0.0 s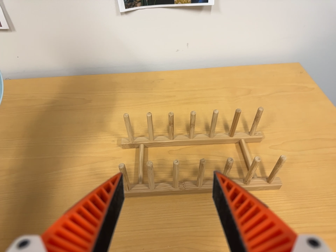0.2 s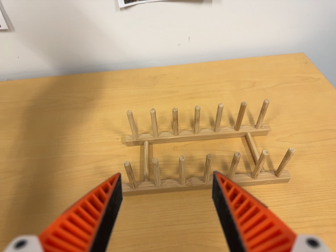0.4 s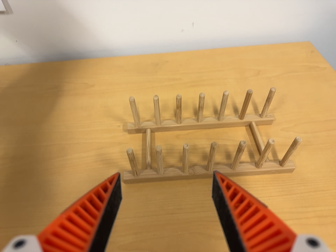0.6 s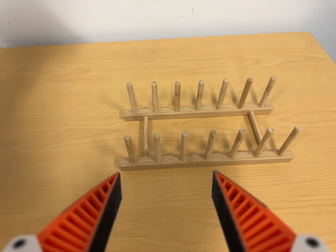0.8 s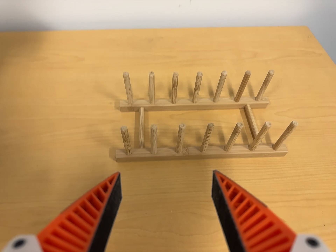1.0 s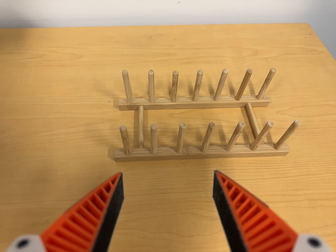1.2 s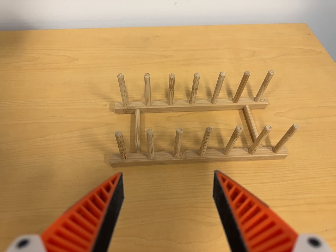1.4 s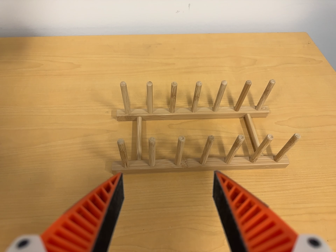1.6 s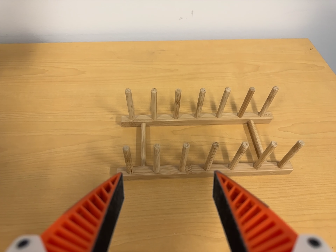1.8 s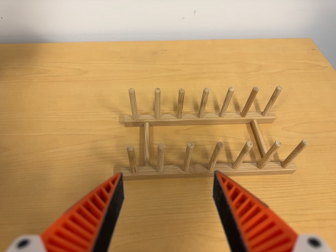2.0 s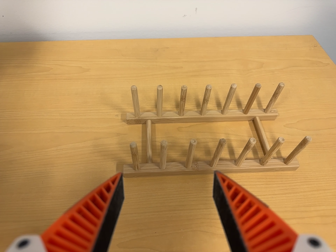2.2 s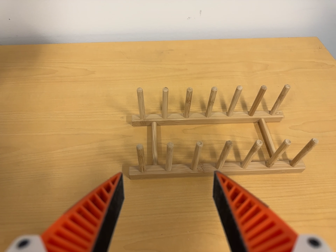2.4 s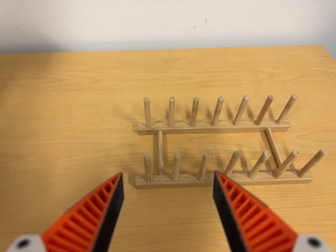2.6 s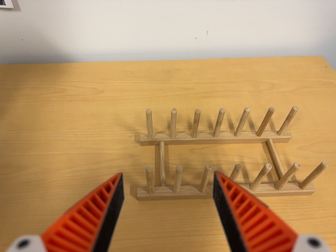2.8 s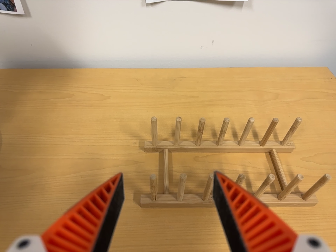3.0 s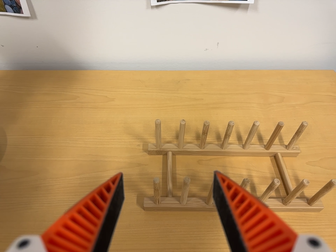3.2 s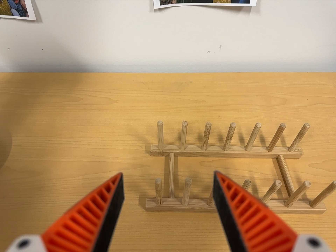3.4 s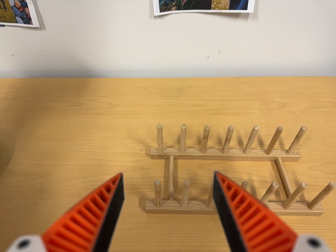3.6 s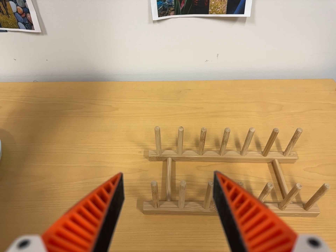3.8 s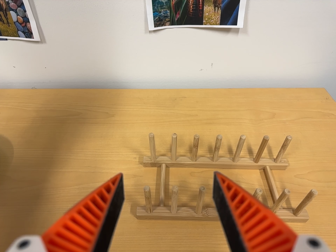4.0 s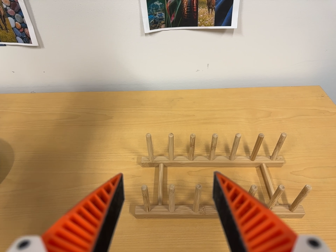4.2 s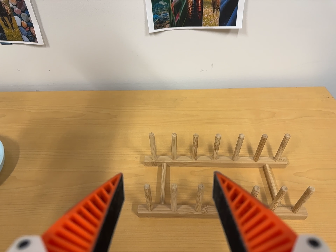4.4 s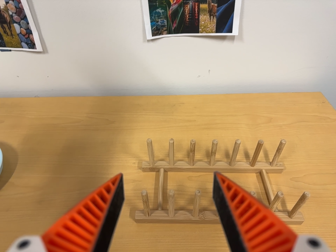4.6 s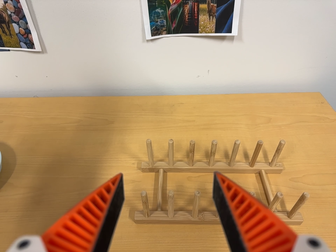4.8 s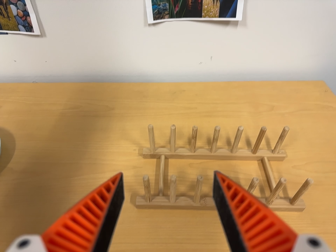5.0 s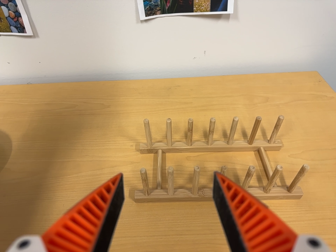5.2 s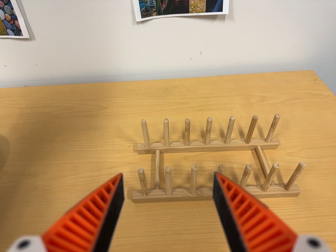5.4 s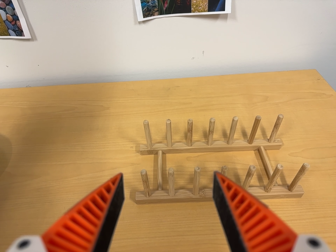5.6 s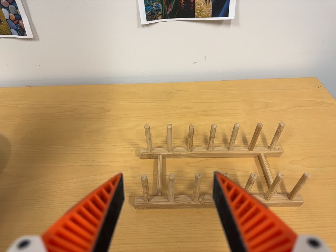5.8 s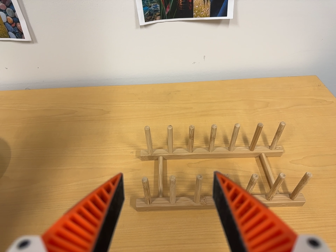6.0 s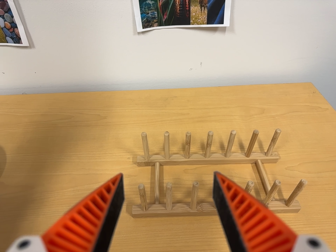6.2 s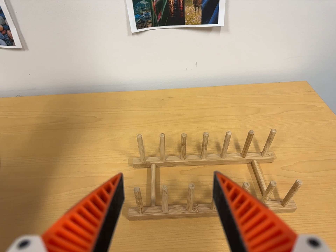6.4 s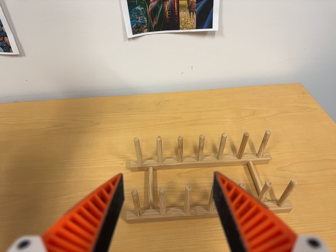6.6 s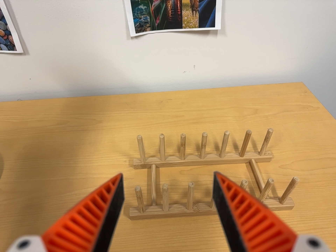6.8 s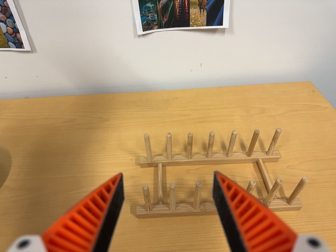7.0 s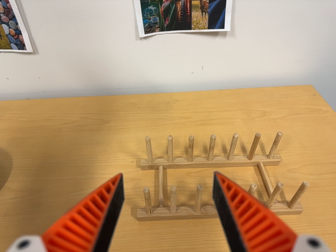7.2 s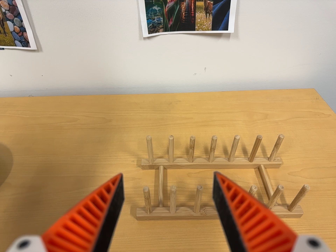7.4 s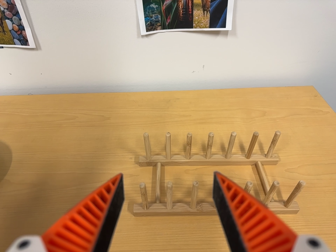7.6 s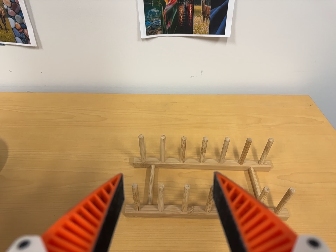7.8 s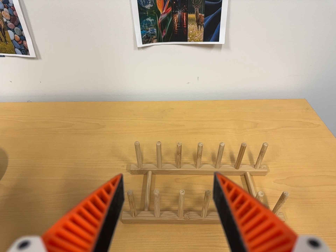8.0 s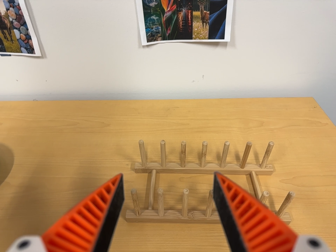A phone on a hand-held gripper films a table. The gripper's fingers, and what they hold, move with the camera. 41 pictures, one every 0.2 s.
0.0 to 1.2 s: The camera's aim tips toward the bottom of its view by about 10 degrees, and the scene shifts upward.
1.2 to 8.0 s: The camera travels backward, about 7 cm, so what stands in front gets smaller. Its aim tips toward the top of its view by about 15 degrees, and the scene shifts downward.
The film runs backward here.
